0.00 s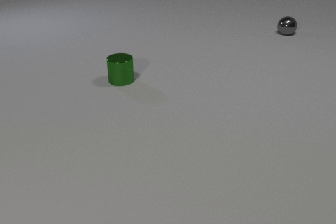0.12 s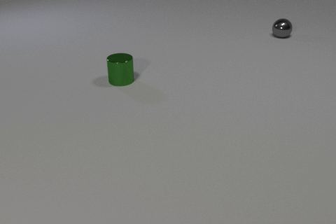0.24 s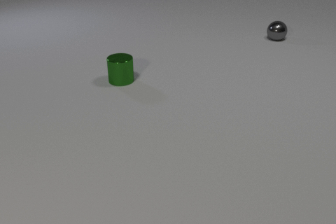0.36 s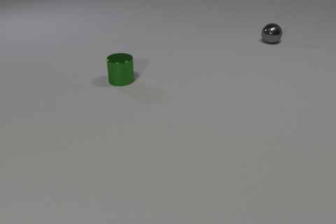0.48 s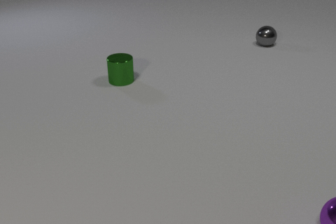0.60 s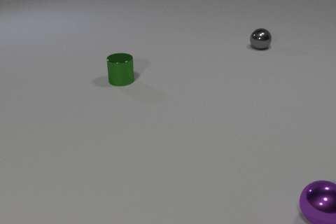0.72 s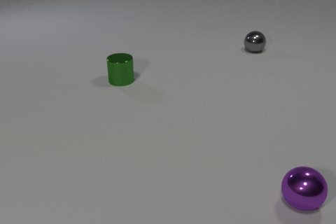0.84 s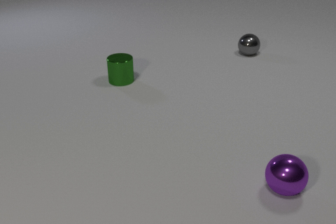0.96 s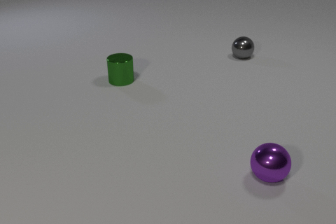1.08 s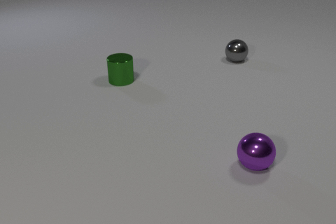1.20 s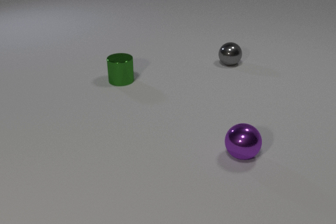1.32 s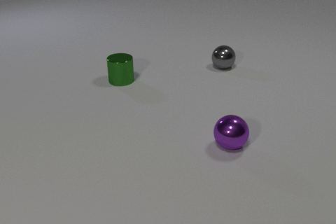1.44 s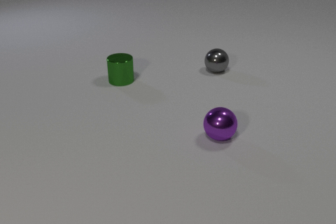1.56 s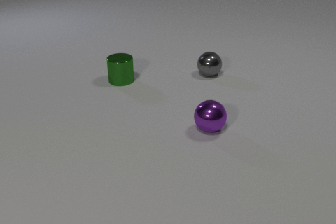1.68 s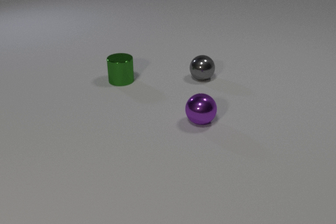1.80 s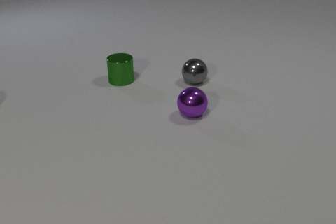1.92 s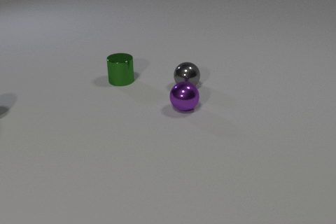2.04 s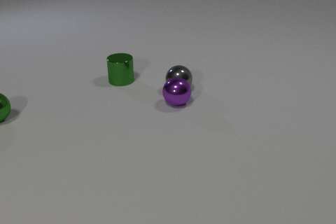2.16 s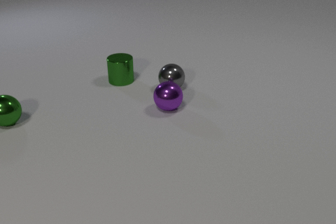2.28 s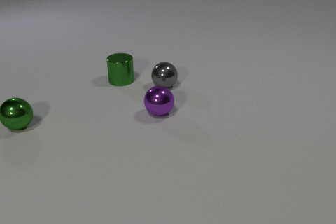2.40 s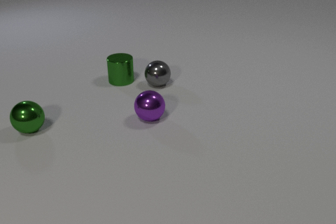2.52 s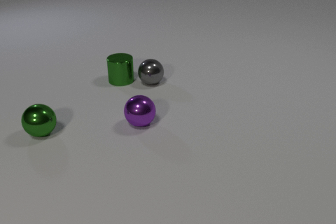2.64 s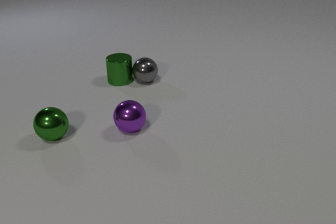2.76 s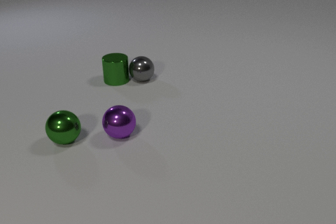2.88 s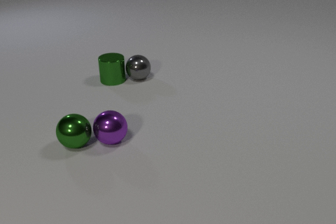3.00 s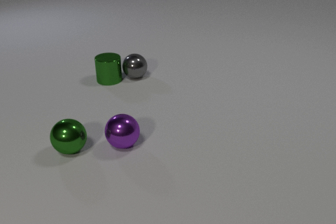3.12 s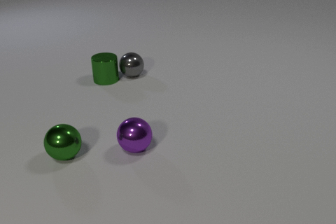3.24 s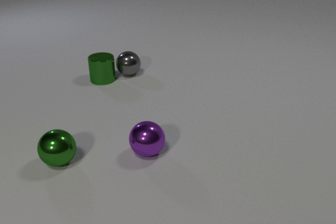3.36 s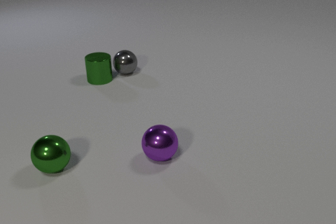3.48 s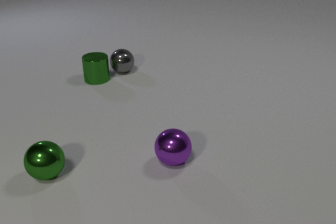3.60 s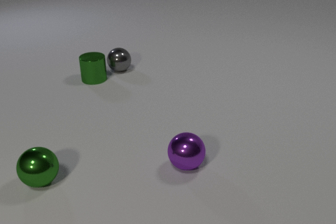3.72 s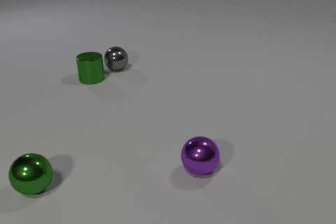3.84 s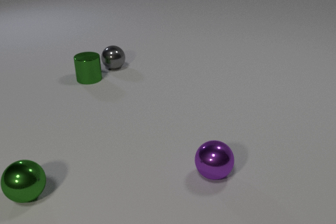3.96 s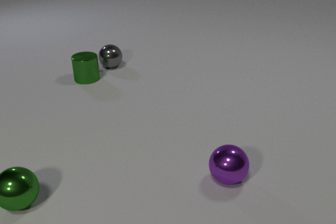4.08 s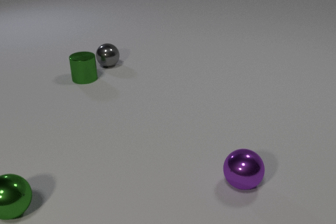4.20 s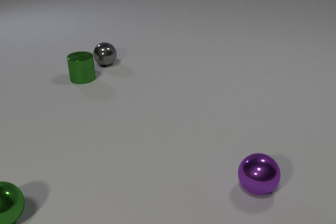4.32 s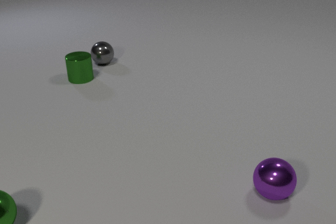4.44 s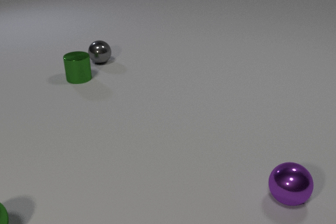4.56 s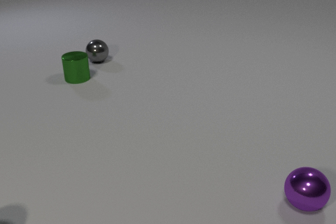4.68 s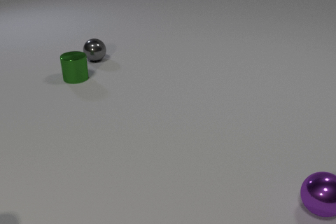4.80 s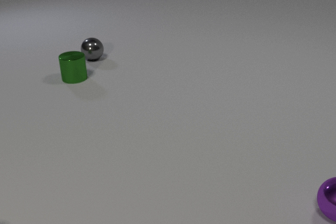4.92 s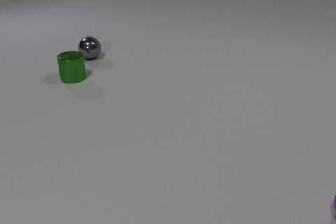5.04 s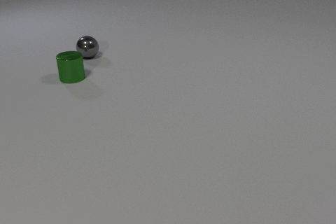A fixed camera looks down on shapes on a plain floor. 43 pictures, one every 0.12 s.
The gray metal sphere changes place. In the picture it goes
to the left.
The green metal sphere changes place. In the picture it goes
toward the camera.
0.00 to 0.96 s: The purple metal sphere comes in at the right edge, rolls to the left and away from the camera. The gray metal sphere rolls toward the camera and to the left.
0.96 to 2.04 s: The purple metal sphere rolls away from the camera and to the left. The gray metal sphere rolls toward the camera and to the left. The green metal sphere comes in at the left edge, rolls toward the camera and to the right. The purple metal sphere and the gray metal sphere collide.
2.04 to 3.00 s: The purple metal sphere rolls toward the camera and to the left. The gray metal sphere rolls to the left and away from the camera. The green metal sphere rolls toward the camera and to the right. The green metal cylinder slides to the left. The gray metal sphere and the green metal cylinder collide. The purple metal sphere and the green metal sphere collide.
3.00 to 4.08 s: The purple metal sphere rolls to the right and toward the camera. The gray metal sphere rolls away from the camera and to the left. The green metal sphere rolls toward the camera and to the left. The green metal cylinder slides to the left.
4.08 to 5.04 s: The purple metal sphere rolls to the right, leaves at the right edge. The gray metal sphere rolls away from the camera and to the left. The green metal sphere rolls toward the camera and to the left, leaves at the left edge. The green metal cylinder slides to the left.
What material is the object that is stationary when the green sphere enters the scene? metal.
How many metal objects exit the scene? 2.
What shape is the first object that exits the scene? sphere.
